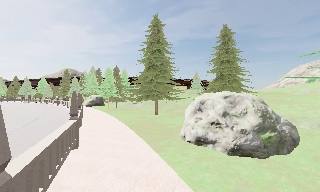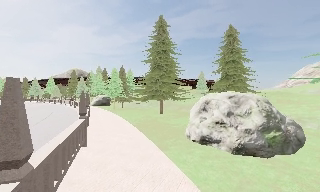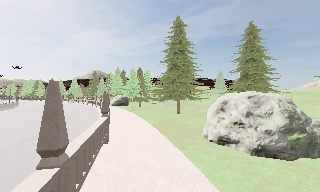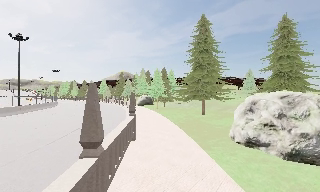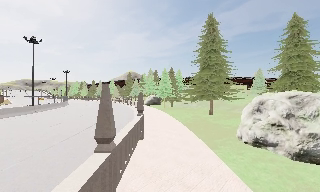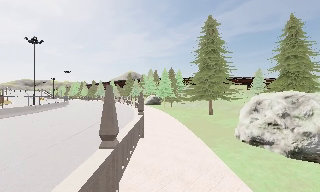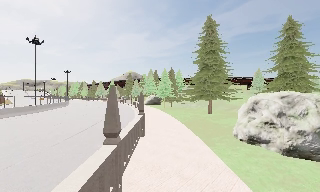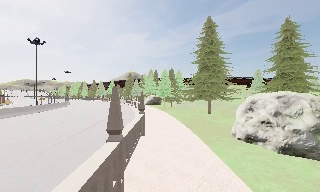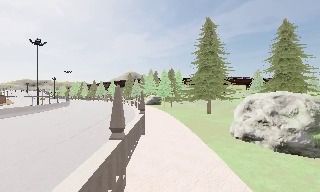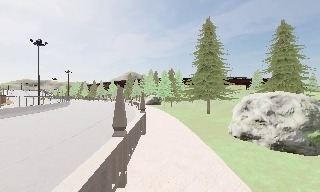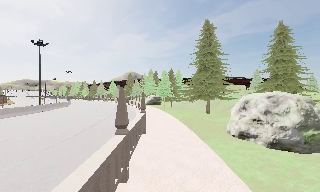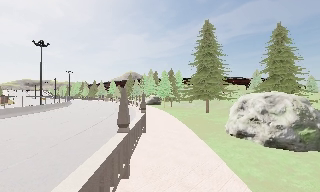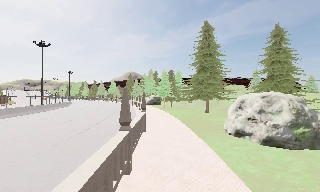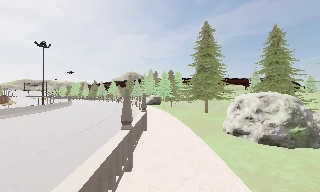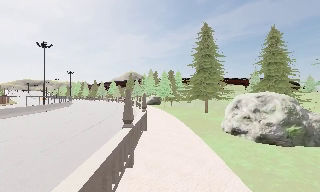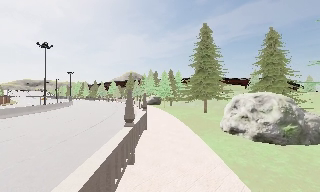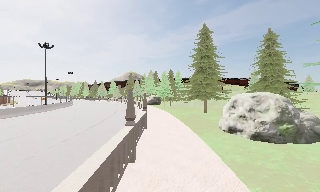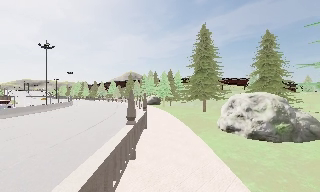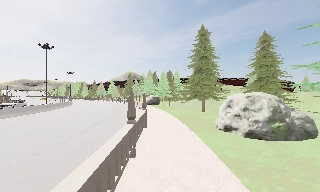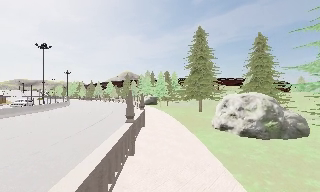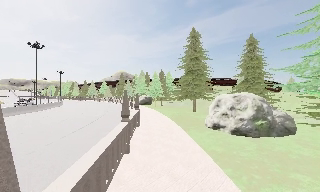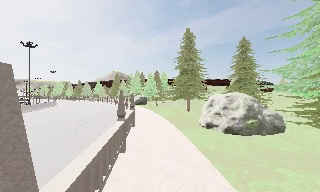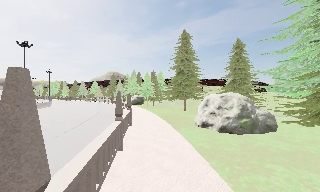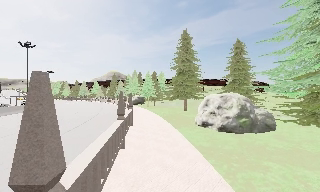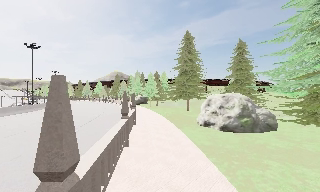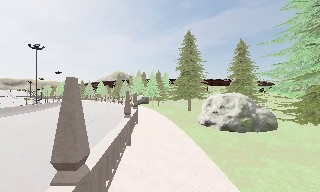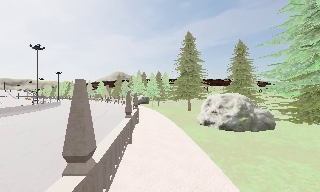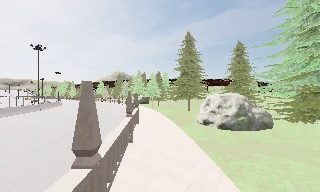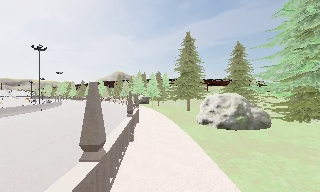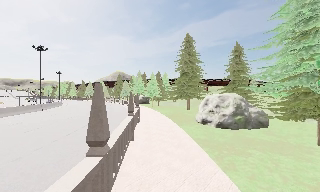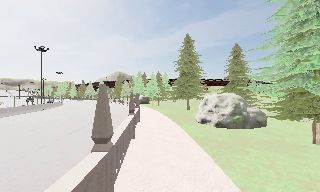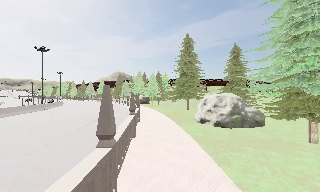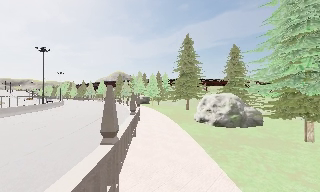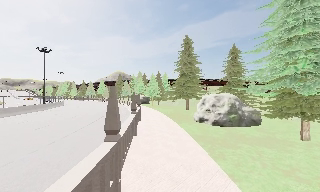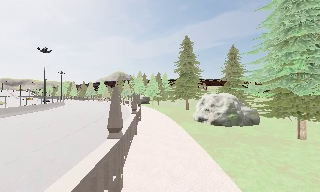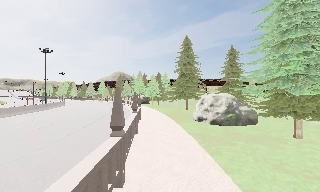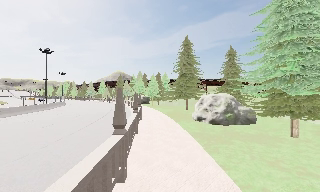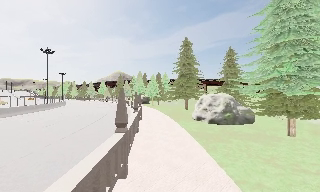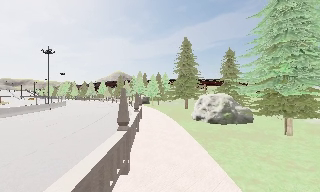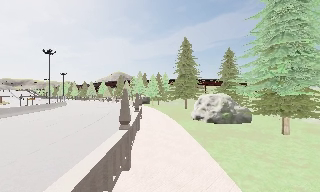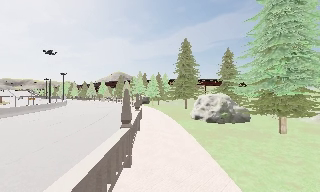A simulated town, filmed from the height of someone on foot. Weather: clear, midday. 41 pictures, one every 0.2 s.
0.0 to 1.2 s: The scene slides to the right, as the camera pans about 20 degrees to its left. It travels backward, about 1.5 m, so what stands in front gets smaller.
1.2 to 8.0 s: The camera travels backward, about 8 m, so what stands in front gets smaller.
The film runs backward here.
